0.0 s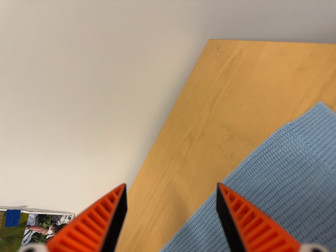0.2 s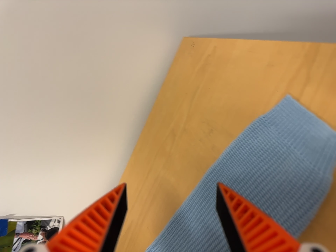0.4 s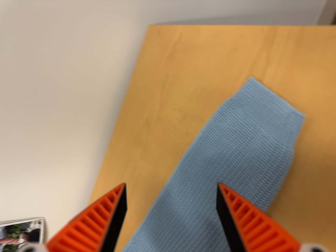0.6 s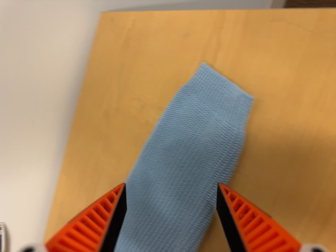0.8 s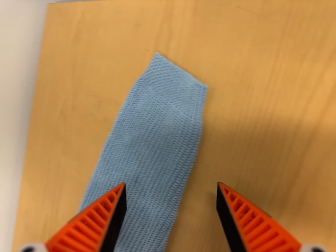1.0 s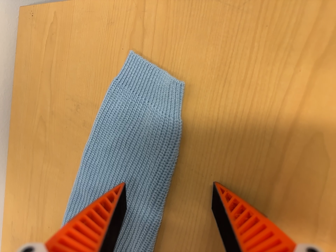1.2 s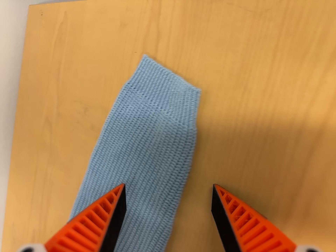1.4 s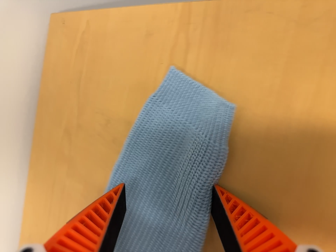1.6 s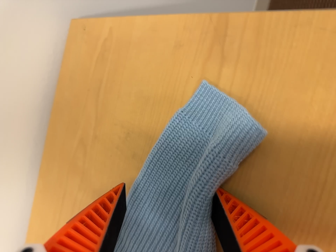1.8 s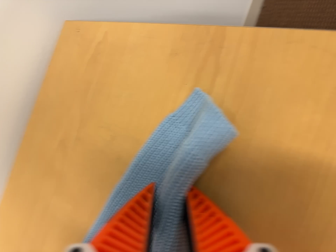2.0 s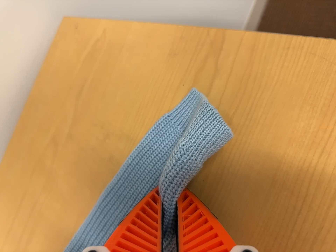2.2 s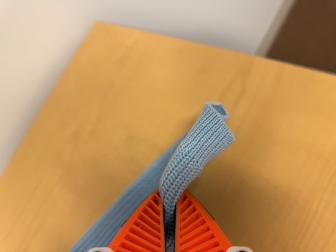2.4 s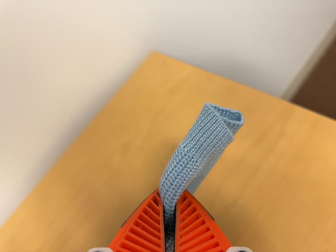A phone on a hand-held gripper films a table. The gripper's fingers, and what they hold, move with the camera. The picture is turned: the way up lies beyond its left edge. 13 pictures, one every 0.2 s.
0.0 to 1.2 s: The camera pans to its right by about 25 degrees. Its aim tips toward the bottom of its view by about 10 degrees, and the scene shifts upward. It rolls about its line of sight by about 20 degrees, and the scene rotates counterclockwise.
1.2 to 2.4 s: The camera travels to its left, about 14 cm, so close, fixed things drift to the right. Its aim tips toward the top of its view by about 15 degrees, and the scene shifts downward. It rolls about its line of sight by about 30 degrees, and the scene rotates clockwise.
The film runs forward here.
